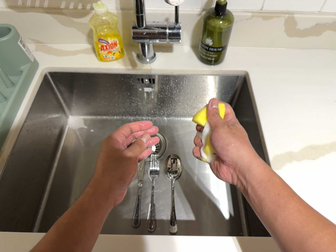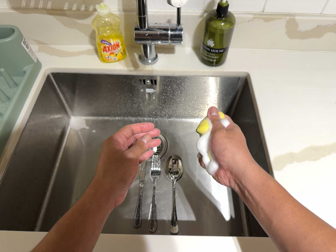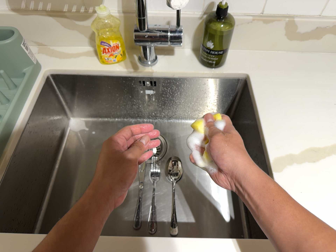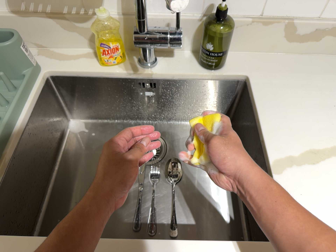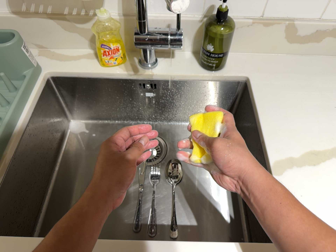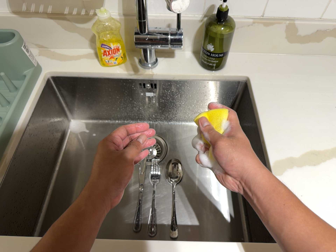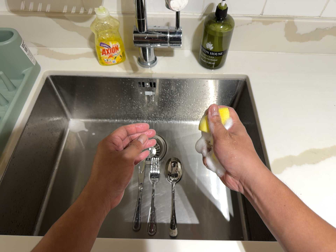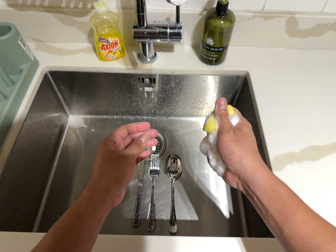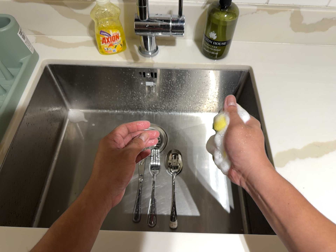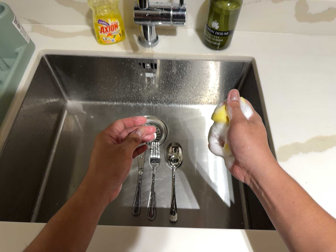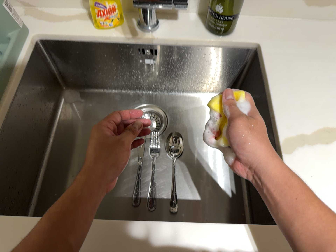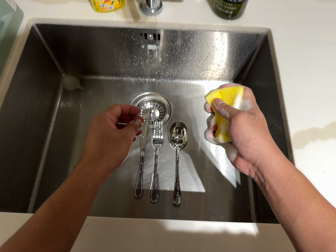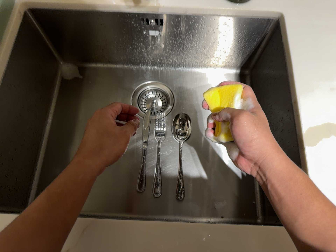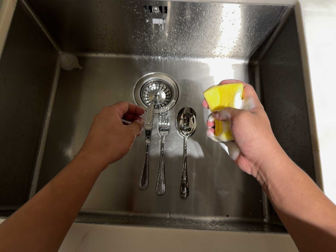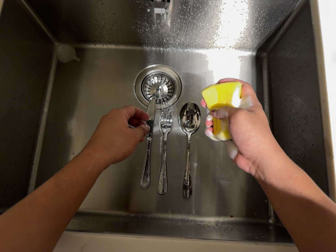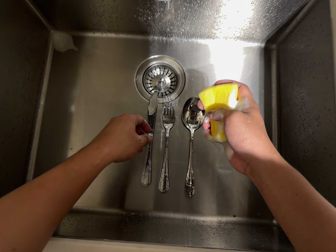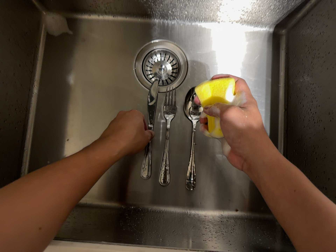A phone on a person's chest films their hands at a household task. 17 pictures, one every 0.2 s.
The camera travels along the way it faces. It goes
forward.
0.0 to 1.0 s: The camera keeps its place and its aim.
1.0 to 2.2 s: The camera travels forward, about 8 cm, so what stands in front looms larger. Its aim tips toward the bottom of its view by about 10 degrees, and the scene shifts upward.
2.2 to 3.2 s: The camera travels forward and toward the top of its view, about 18 cm, so what stands in front looms larger. Its aim tips toward the bottom of its view by about 20 degrees.
The film runs forward here.
